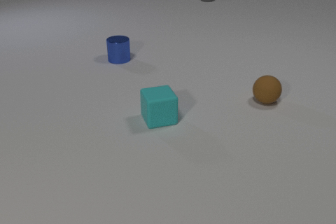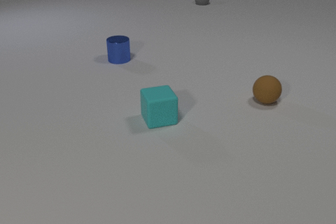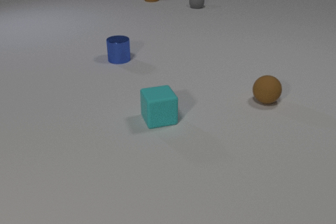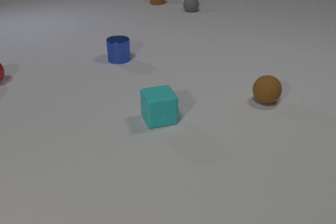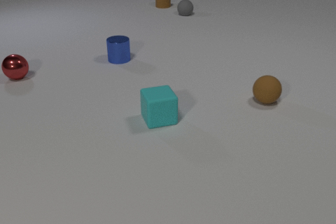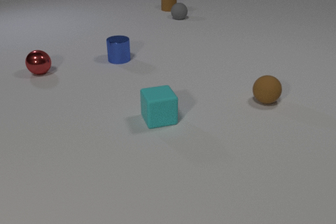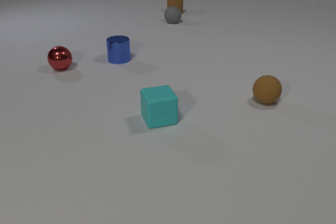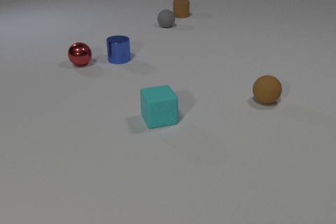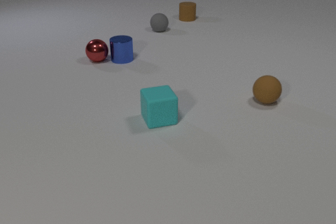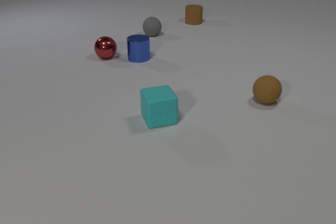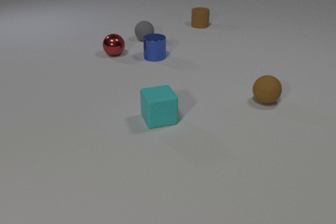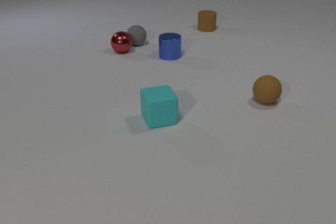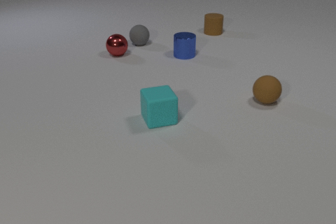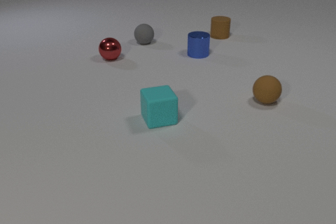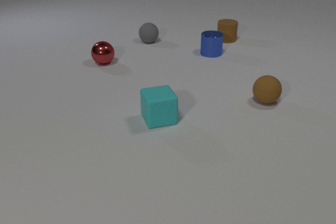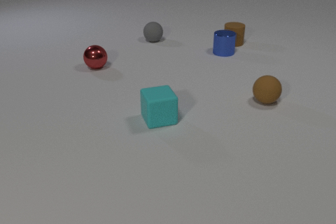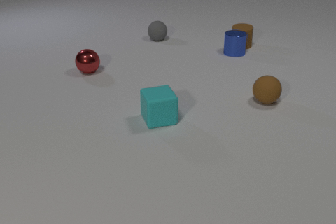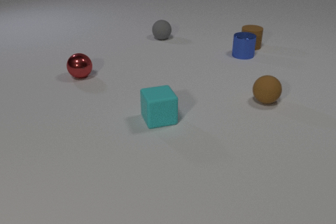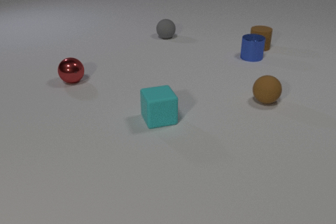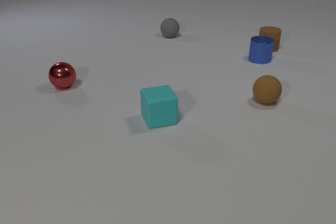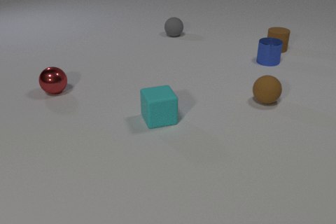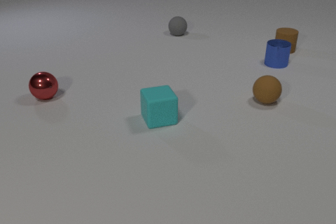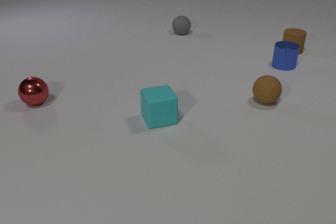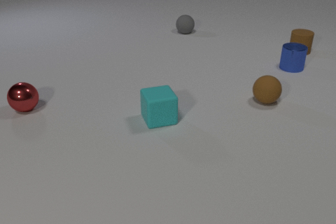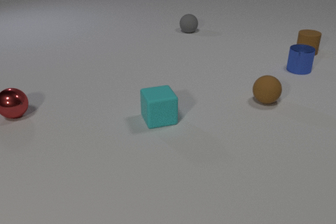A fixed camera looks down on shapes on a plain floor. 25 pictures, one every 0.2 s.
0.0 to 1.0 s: The red metal sphere comes in at the left edge, rolls to the right. The brown rubber cylinder comes in at the top edge, slides toward the camera and to the right. The gray rubber sphere rolls toward the camera and to the left.
1.0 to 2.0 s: The red metal sphere rolls to the right and away from the camera. The blue metal cylinder slides to the right. The brown rubber cylinder slides toward the camera and to the right. The gray rubber sphere rolls toward the camera and to the left. The red metal sphere and the blue metal cylinder collide.
2.0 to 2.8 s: The red metal sphere rolls toward the camera and to the left. The blue metal cylinder slides to the right. The brown rubber cylinder slides toward the camera and to the right. The gray rubber sphere rolls toward the camera and to the right. The red metal sphere and the gray rubber sphere collide.
2.8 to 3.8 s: The red metal sphere rolls toward the camera and to the left. The blue metal cylinder slides to the right. The brown rubber cylinder slides to the right and toward the camera. The gray rubber sphere rolls to the right and away from the camera. The blue metal cylinder and the brown rubber cylinder collide.
3.8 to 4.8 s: The red metal sphere rolls toward the camera and to the left. The blue metal cylinder slides to the right and toward the camera. The brown rubber cylinder slides to the right. The gray rubber sphere rolls to the right and away from the camera.
How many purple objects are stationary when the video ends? 0.
What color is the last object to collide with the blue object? brown.
How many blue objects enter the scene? 0.
